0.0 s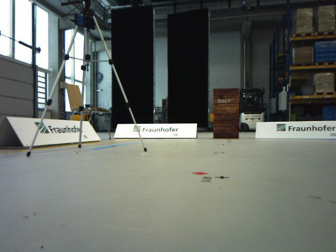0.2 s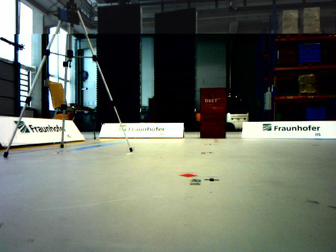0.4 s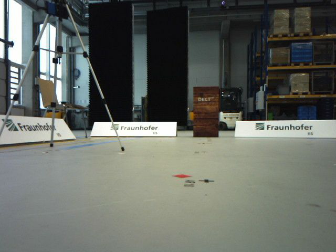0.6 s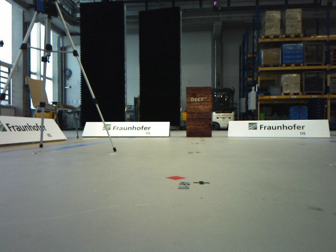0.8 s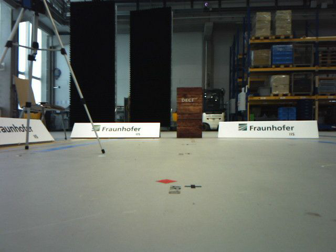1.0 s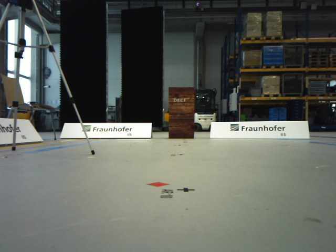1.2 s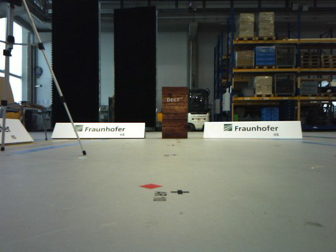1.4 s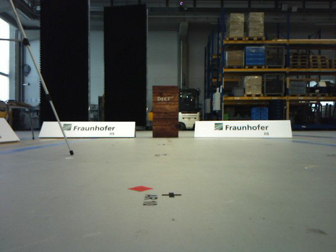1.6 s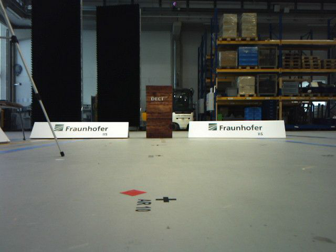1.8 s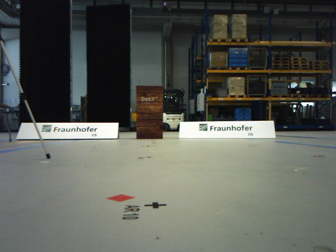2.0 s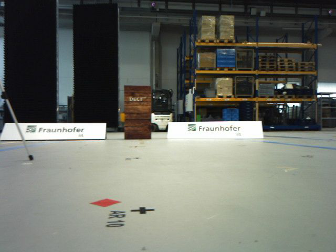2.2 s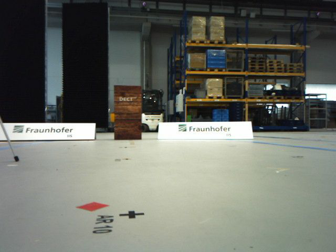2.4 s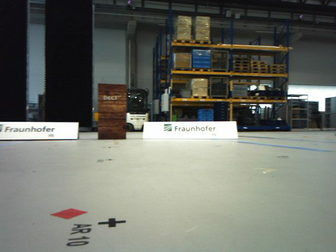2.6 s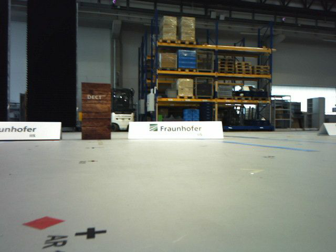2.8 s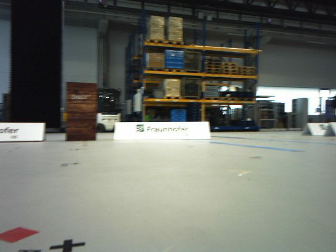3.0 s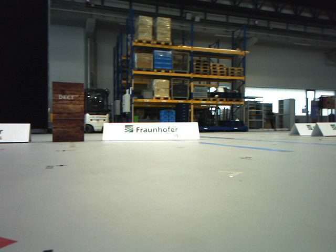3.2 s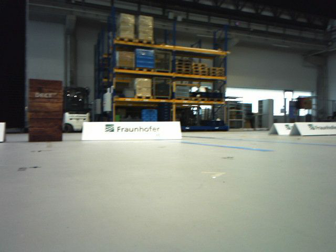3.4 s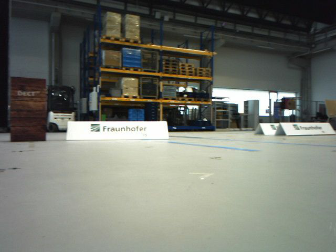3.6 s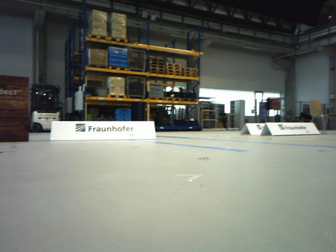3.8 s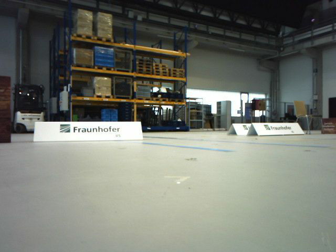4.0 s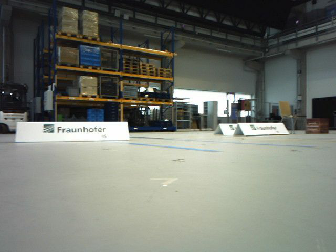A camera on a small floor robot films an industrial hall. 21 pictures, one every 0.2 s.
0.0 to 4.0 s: The camera swings to its right by about 45 degrees, and the scene slides to the left. It travels forward, about 0.7 m.
The film runs forward here.
